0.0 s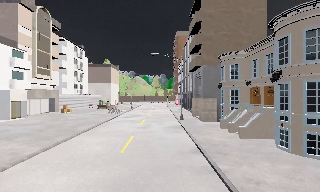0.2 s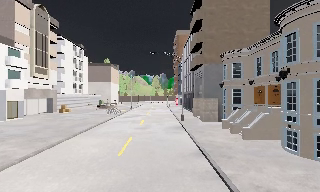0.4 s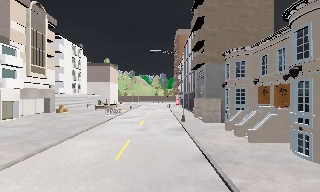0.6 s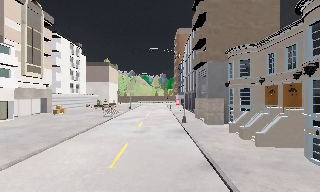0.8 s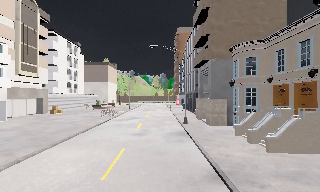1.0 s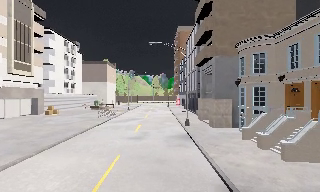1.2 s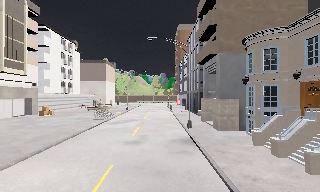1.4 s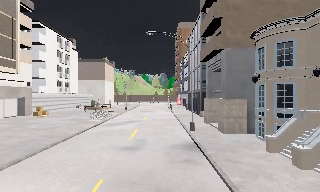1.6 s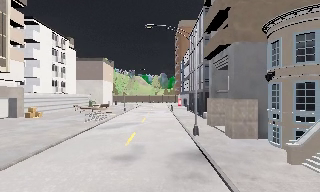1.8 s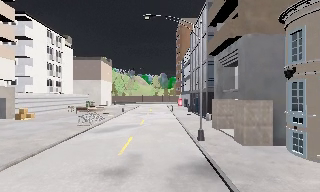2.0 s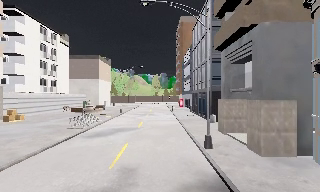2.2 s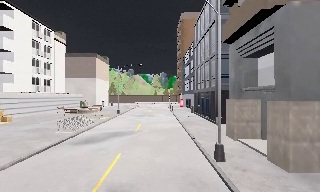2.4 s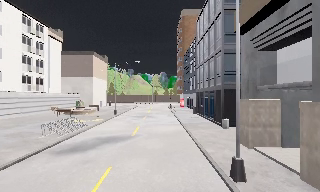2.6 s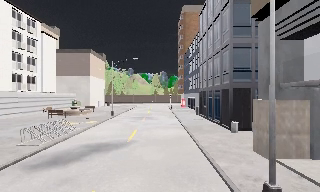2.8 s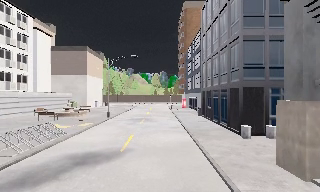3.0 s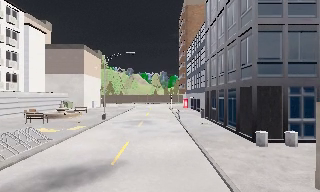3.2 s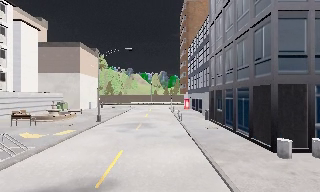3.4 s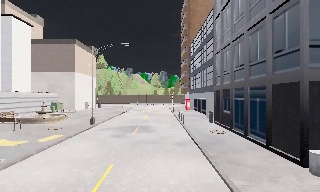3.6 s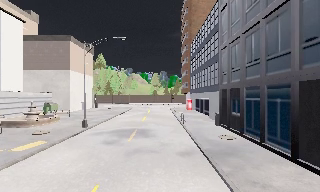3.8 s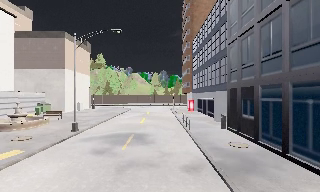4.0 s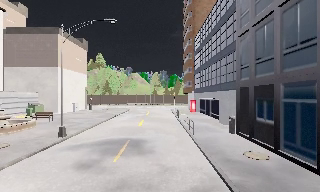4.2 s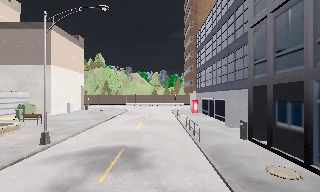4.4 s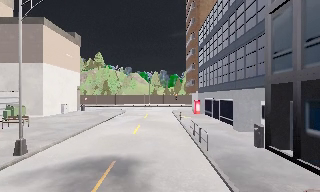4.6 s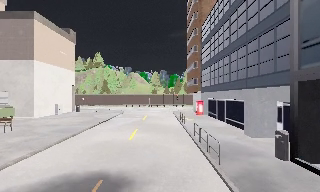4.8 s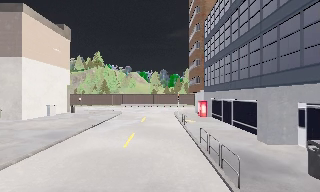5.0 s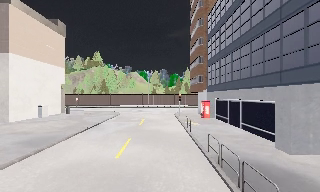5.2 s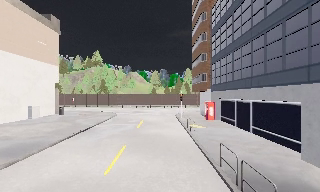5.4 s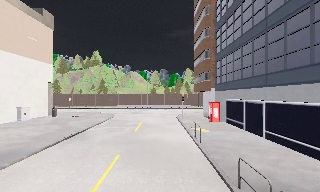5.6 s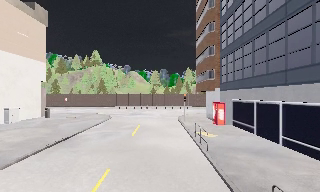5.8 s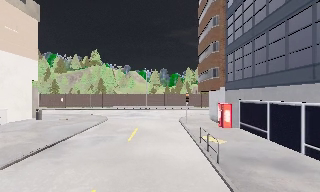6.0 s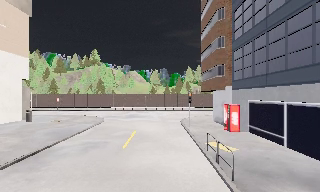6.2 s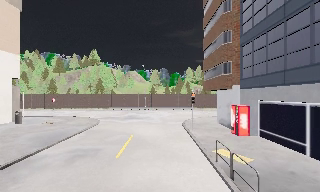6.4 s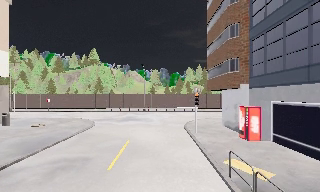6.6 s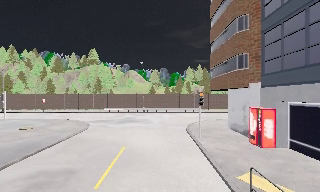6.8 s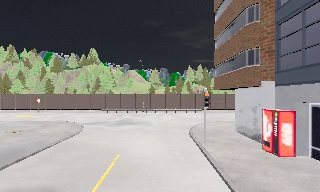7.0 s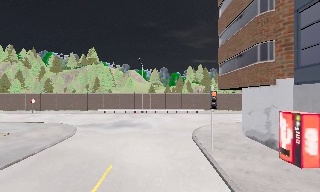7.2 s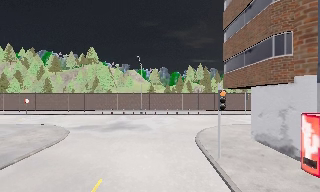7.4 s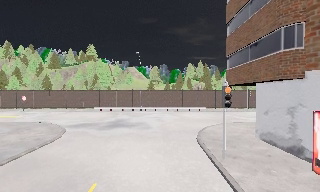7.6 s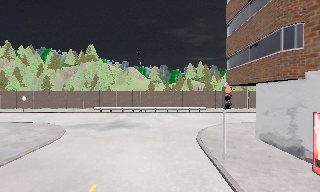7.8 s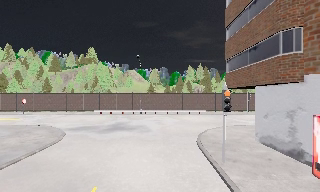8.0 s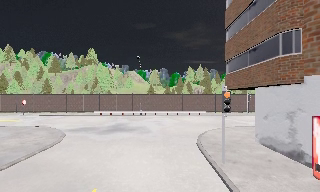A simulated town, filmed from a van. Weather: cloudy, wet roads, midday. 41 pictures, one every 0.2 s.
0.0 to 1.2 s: The camera travels forward, about 5 m, so what stands in front looms larger. It gains speed.
1.2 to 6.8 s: The camera travels forward, about 40 m, so what stands in front looms larger.
6.8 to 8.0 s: The camera travels forward, about 2.5 m, so what stands in front looms larger. It loses speed.
The film runs forward here.
